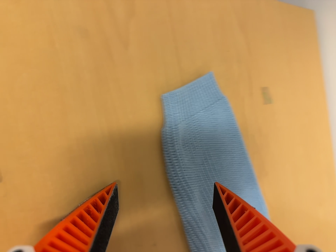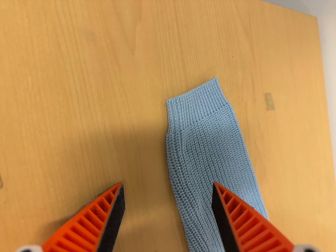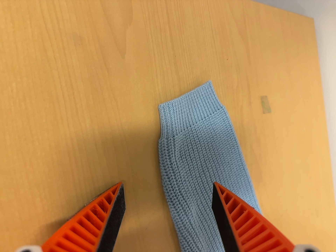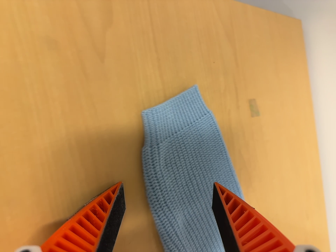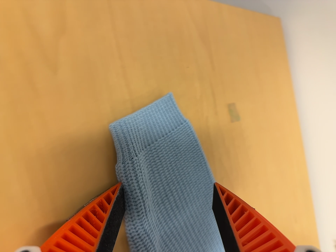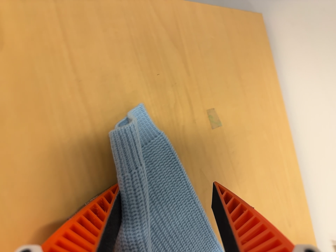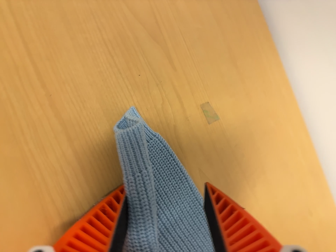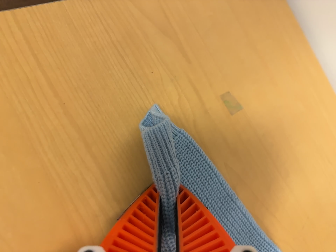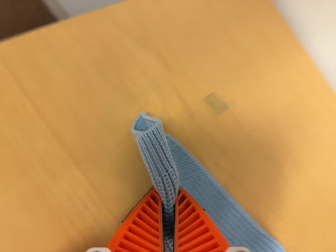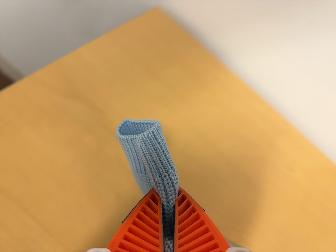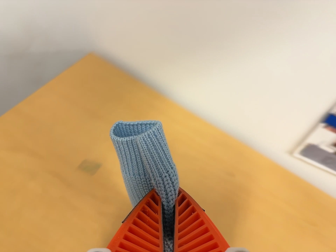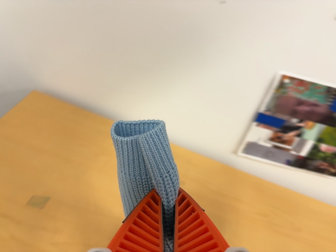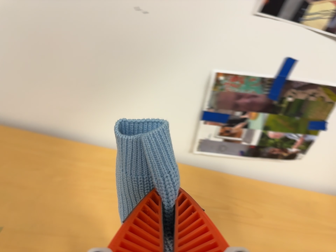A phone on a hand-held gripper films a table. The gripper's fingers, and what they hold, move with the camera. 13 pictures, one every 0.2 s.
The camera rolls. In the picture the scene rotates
counterclockwise.
0.0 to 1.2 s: The camera travels forward, to its right and toward the top of its view, about 12 cm, so what stands in front looms larger. It rolls about its line of sight by about 15 degrees, and the scene rotates counterclockwise.
1.2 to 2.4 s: The camera travels to its right and backward, about 32 cm, so close, fixed things drift to the left. Its aim tips toward the top of its view by about 15 degrees, and the scene shifts downward. It rolls about its line of sight by about 55 degrees, and the scene rotates counterclockwise.
The film runs forward here.
